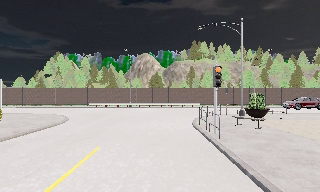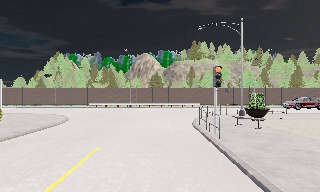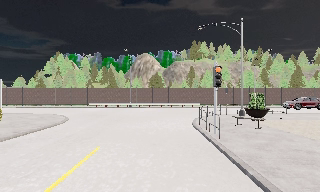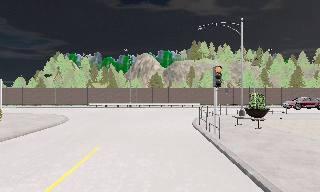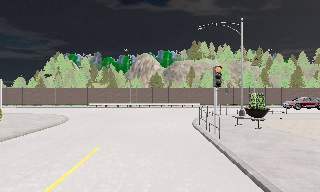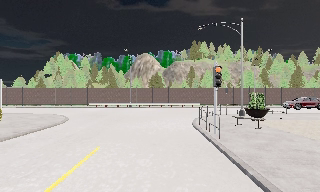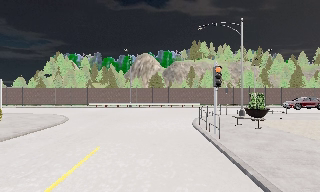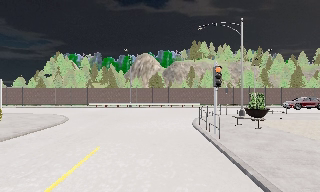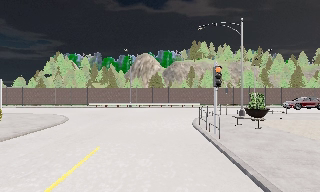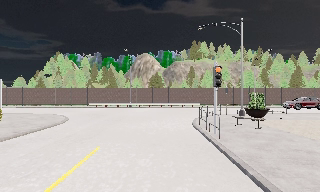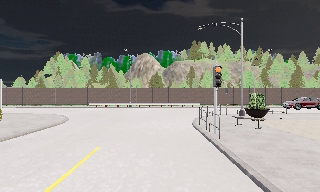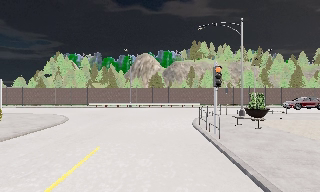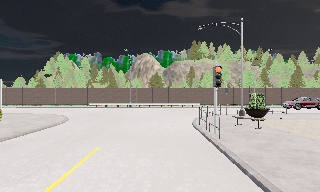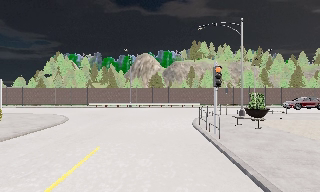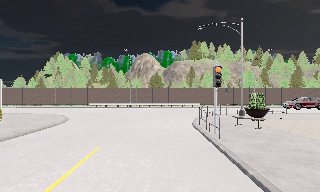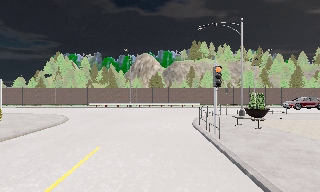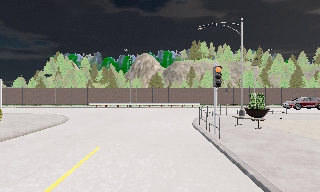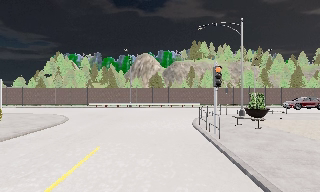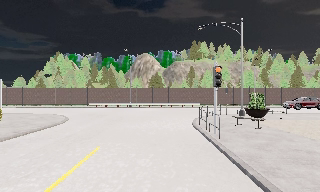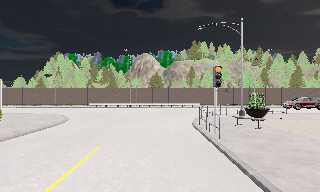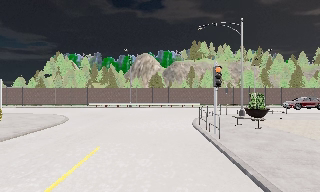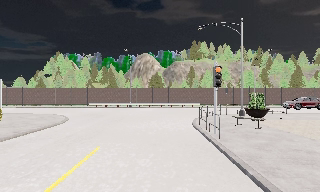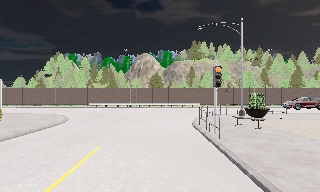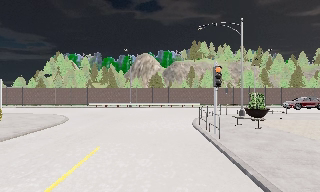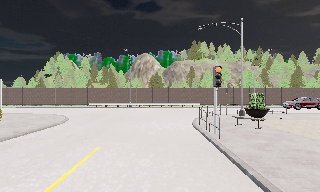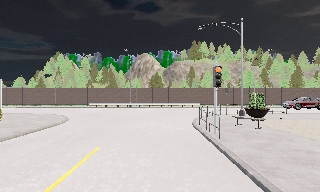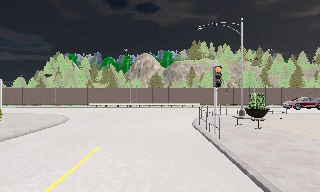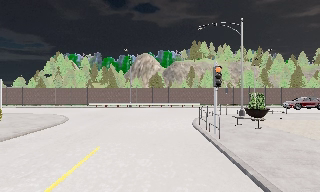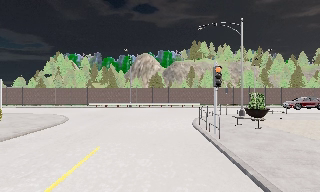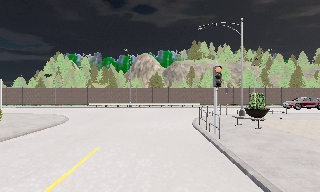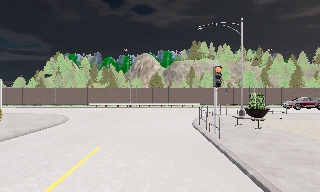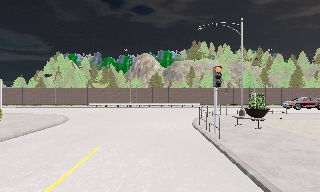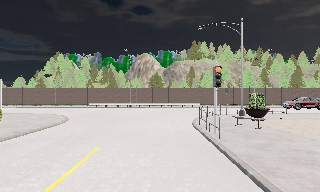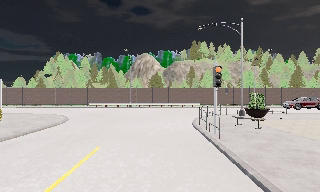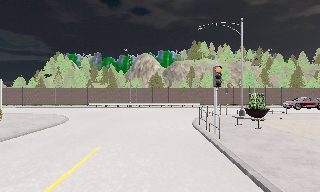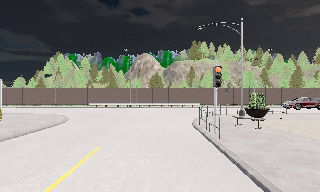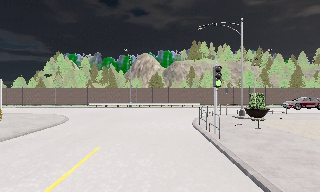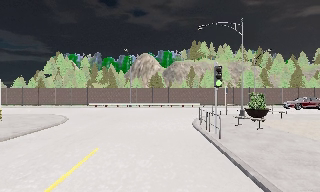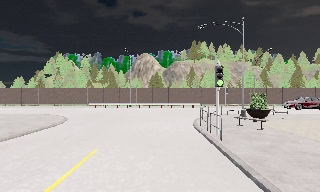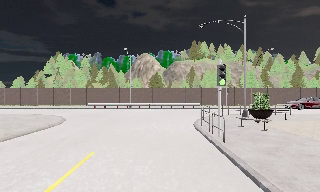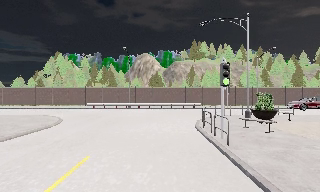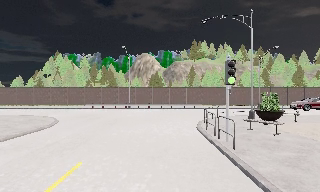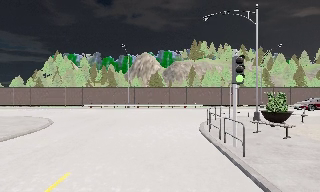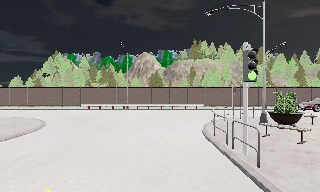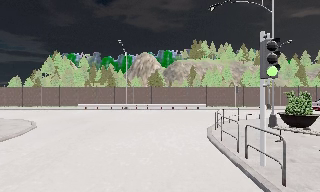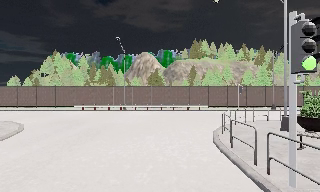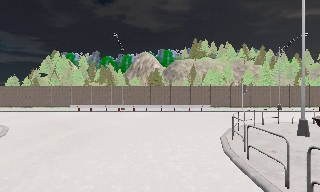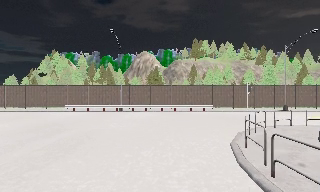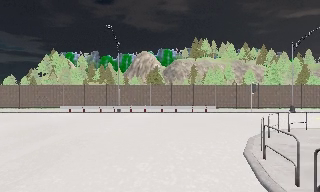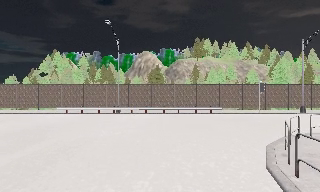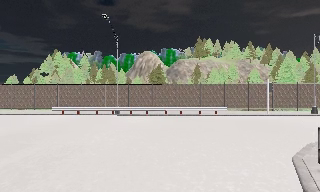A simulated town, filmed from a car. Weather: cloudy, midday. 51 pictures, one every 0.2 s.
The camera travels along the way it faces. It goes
forward.
0.0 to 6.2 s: The camera keeps its place and its aim.
6.2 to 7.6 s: The camera shifts only a little, or ends up much as it began.
7.6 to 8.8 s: The camera travels forward, about 3 m, so what stands in front looms larger. It gains speed.
8.8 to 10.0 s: The camera travels forward, about 6 m, so what stands in front looms larger.
The film runs forward here.
